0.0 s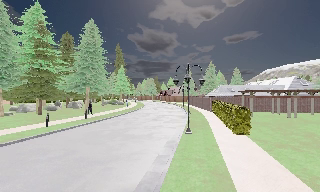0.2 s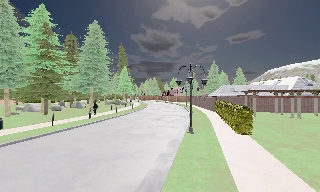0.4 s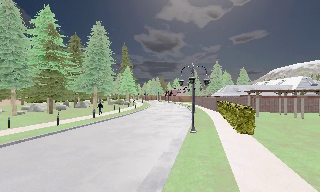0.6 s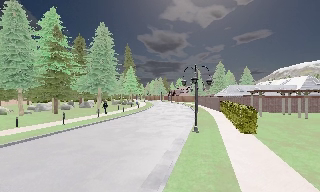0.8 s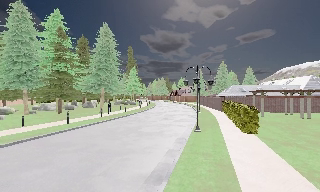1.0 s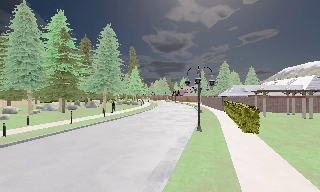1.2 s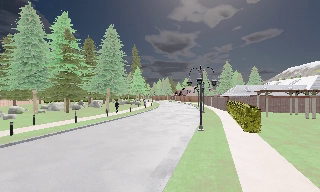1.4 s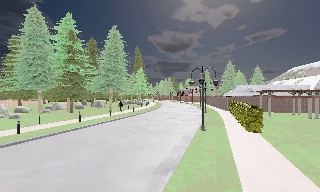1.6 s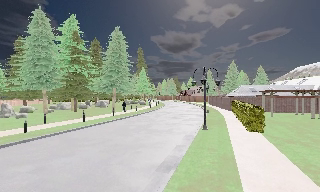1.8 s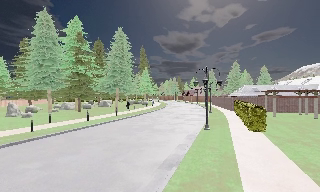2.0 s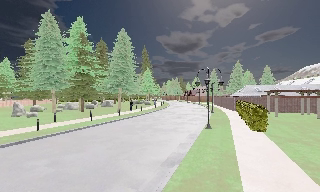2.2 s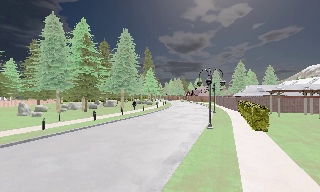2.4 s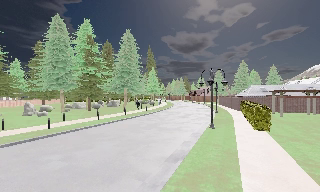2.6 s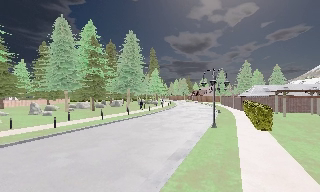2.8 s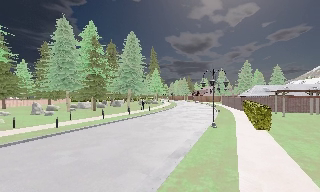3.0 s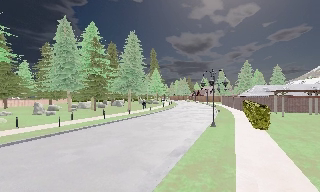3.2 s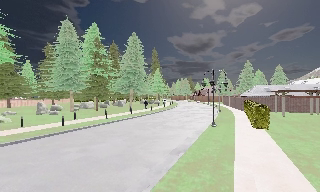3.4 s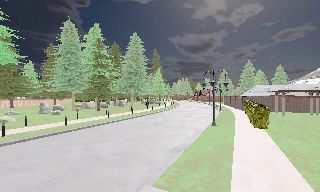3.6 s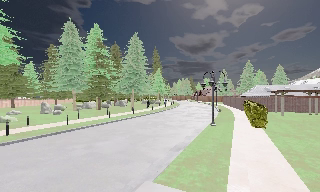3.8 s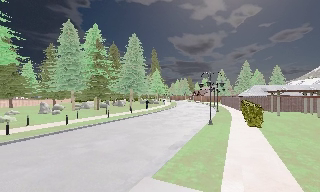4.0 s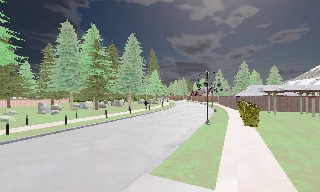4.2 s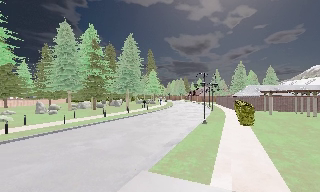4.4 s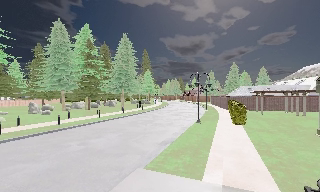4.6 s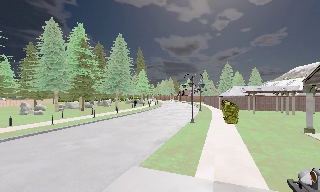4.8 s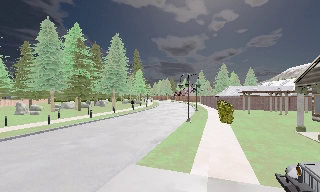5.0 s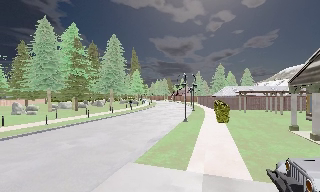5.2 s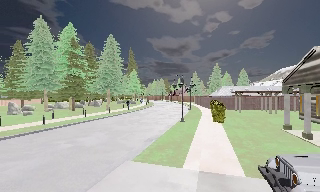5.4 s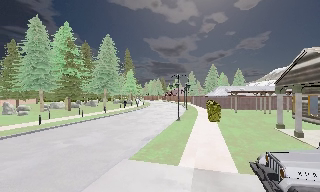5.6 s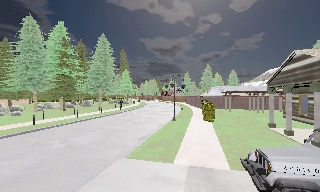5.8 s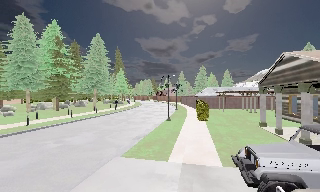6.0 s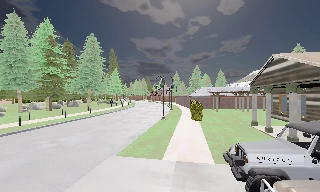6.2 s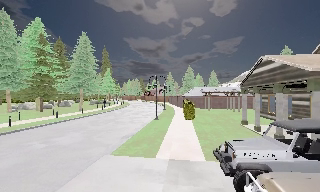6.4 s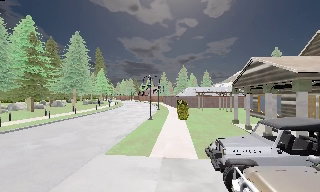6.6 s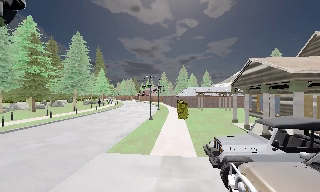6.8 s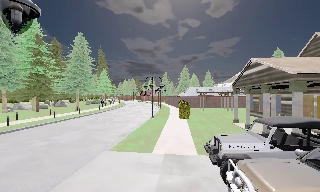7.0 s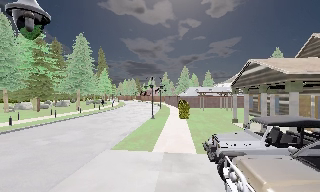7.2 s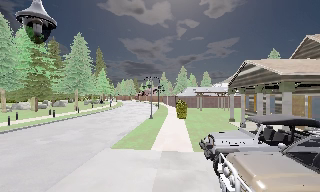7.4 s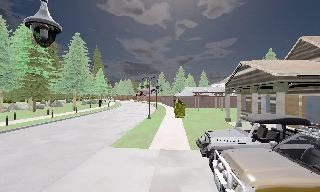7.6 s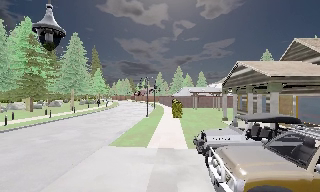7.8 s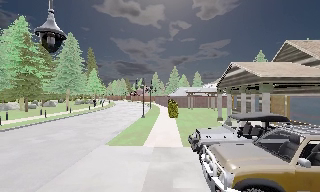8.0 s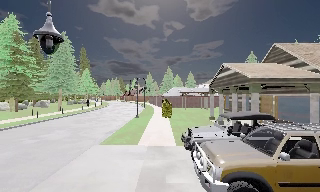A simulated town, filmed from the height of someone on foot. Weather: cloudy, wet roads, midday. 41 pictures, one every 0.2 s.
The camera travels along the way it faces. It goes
backward.
0.0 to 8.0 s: The camera pans to its right, which is clockwise from overhead, by about 10 degrees. It travels backward, about 8 m, so what stands in front gets smaller.
The film runs backward here.
